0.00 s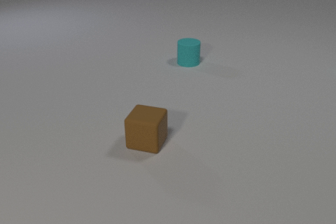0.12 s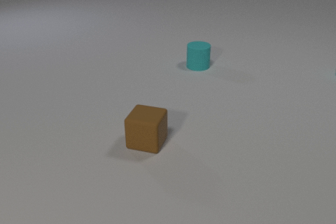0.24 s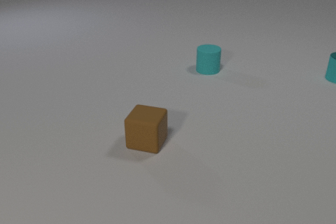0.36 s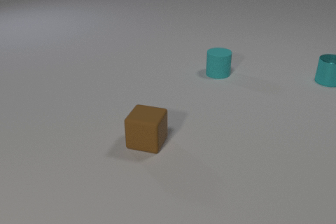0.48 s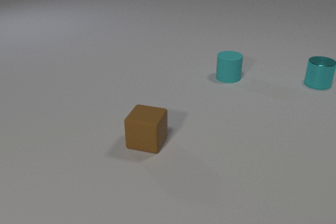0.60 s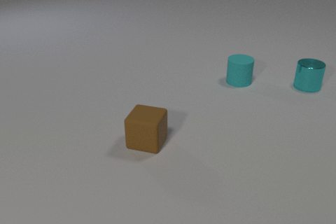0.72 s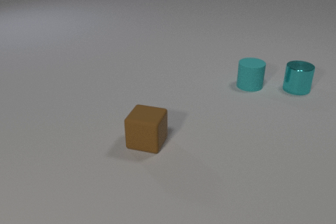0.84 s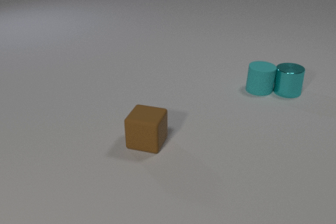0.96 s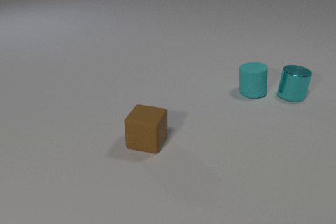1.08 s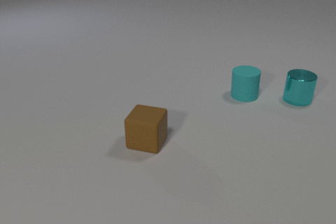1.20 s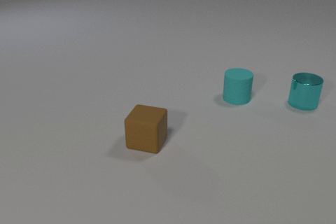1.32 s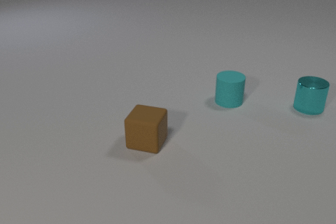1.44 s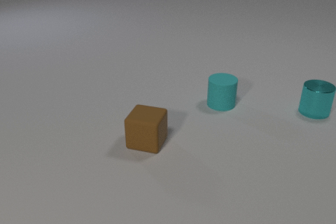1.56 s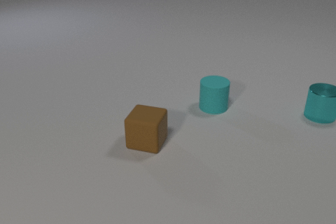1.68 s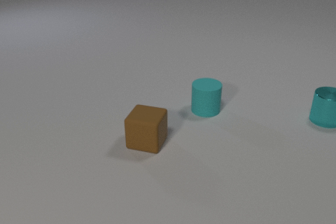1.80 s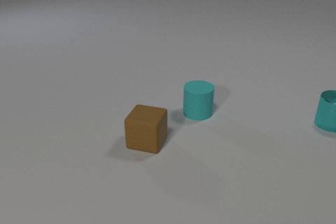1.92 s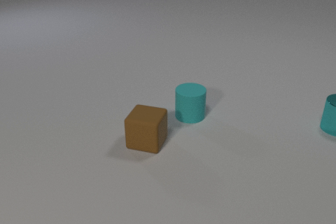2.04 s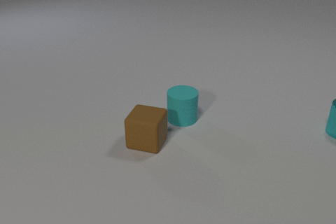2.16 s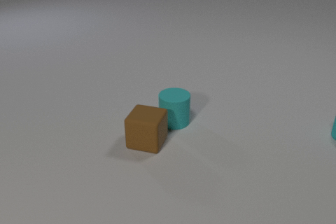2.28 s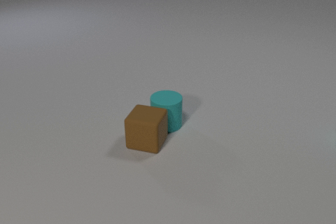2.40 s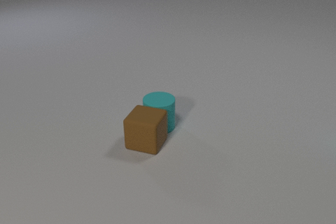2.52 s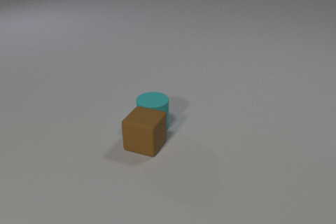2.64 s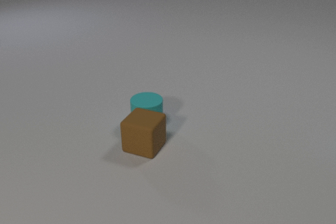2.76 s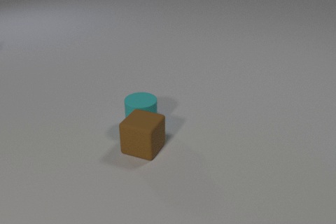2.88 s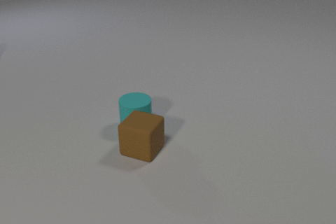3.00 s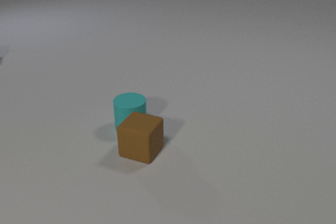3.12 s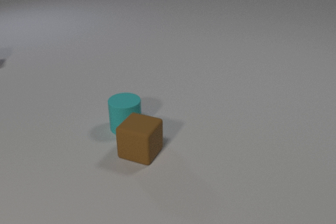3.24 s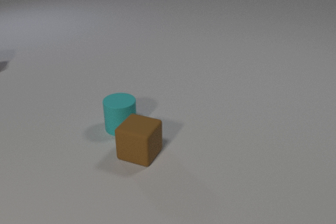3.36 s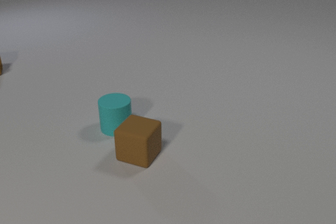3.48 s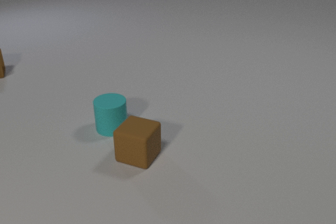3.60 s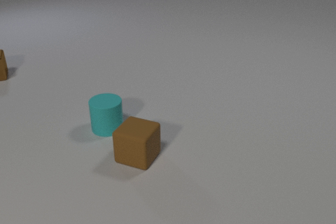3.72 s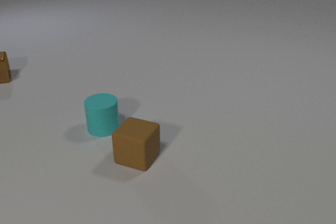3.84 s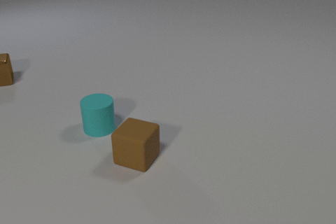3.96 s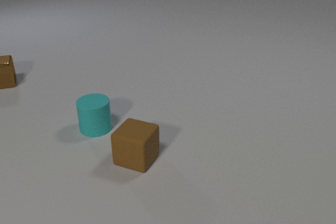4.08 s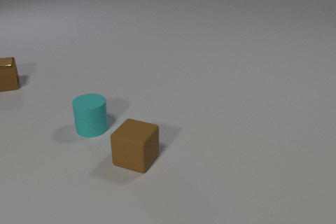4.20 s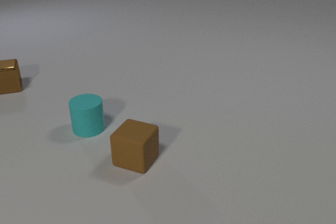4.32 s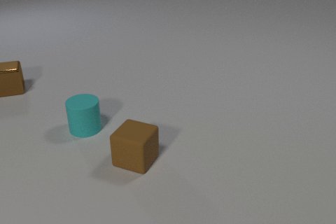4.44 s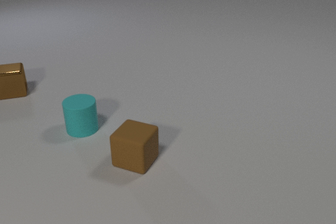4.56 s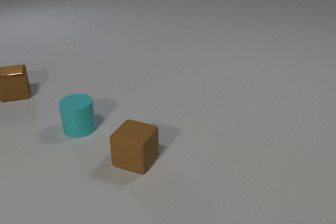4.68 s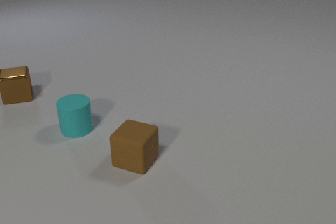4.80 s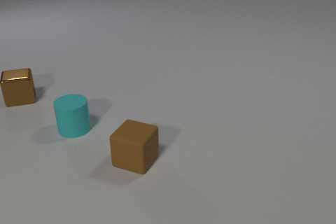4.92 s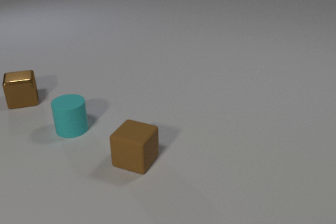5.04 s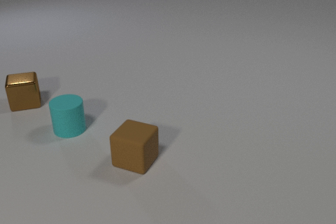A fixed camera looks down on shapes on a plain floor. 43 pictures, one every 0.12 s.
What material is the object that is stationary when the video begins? rubber.
How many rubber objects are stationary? 0.
What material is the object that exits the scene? metal.
0.00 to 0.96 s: The cyan metal cylinder comes in at the right edge, slides toward the camera and to the left. The cyan rubber cylinder slides to the right and toward the camera. The cyan metal cylinder and the cyan rubber cylinder collide.
0.96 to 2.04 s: The cyan metal cylinder slides toward the camera and to the right. The cyan rubber cylinder slides to the left and toward the camera.
2.04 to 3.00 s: The cyan metal cylinder slides to the right and toward the camera, leaves at the right edge. The cyan rubber cylinder slides to the left. The brown rubber cube slides toward the camera. The cyan rubber cylinder and the brown rubber cube collide.
3.00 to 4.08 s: The cyan rubber cylinder slides to the left. The brown rubber cube slides toward the camera. The brown metal cube comes in at the left edge, slides toward the camera.
4.08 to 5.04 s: The cyan rubber cylinder slides to the left. The brown metal cube slides toward the camera.
